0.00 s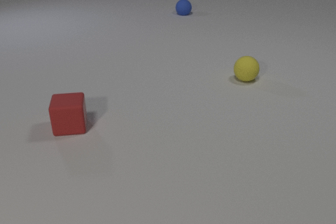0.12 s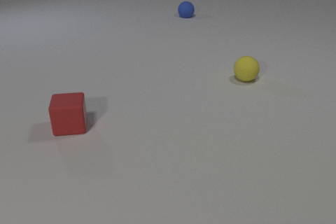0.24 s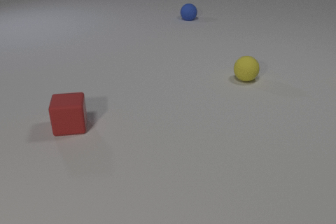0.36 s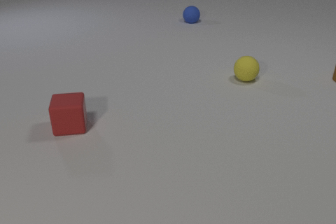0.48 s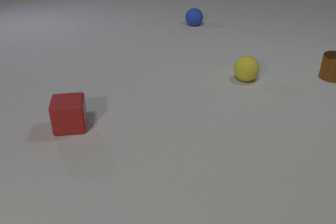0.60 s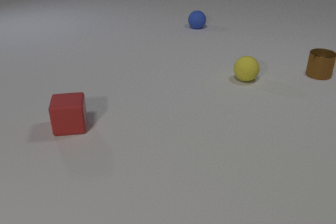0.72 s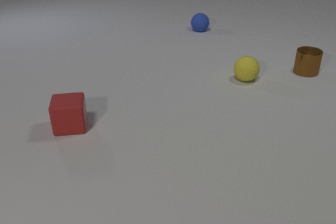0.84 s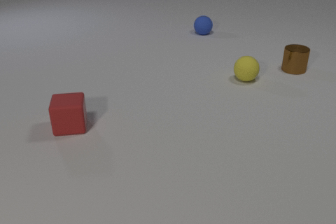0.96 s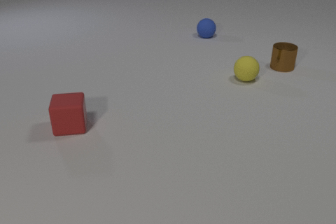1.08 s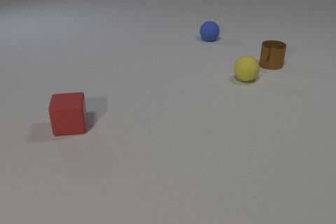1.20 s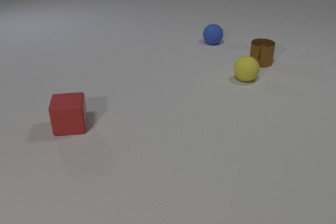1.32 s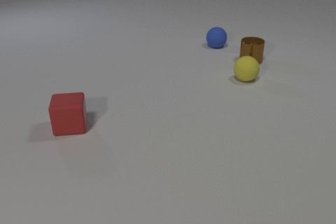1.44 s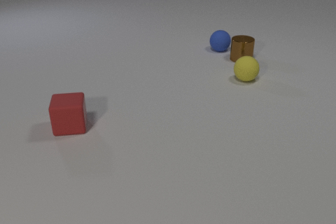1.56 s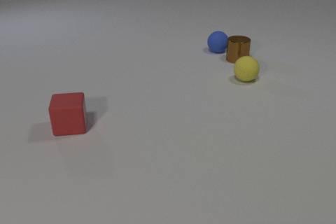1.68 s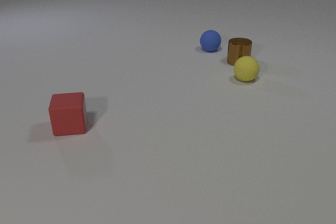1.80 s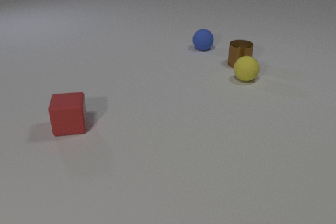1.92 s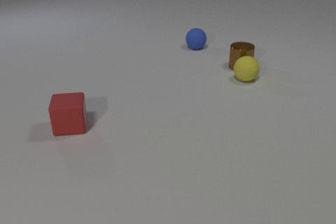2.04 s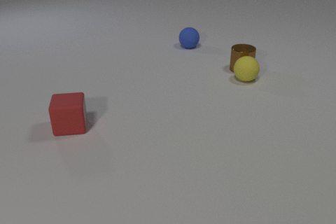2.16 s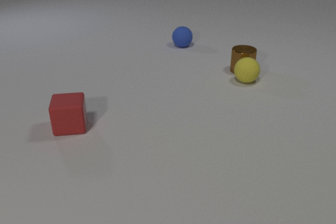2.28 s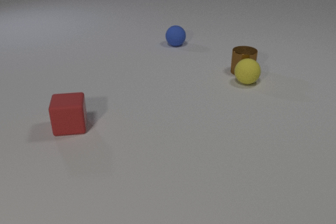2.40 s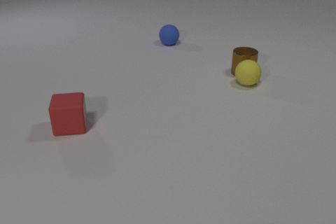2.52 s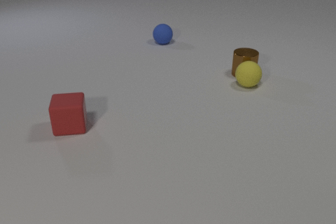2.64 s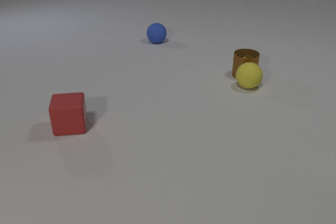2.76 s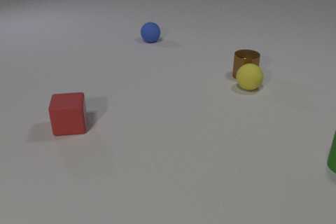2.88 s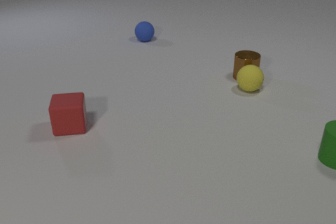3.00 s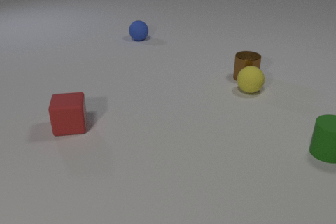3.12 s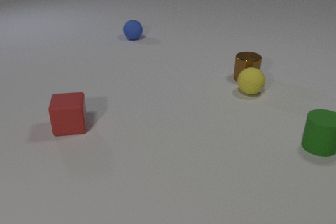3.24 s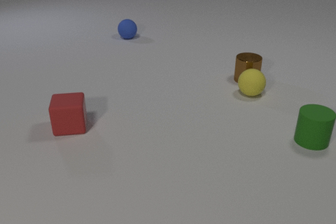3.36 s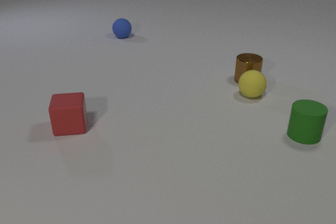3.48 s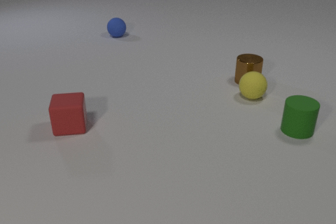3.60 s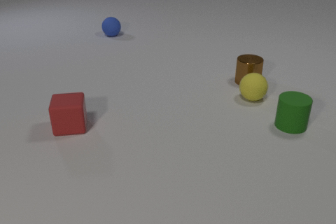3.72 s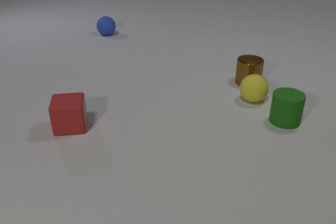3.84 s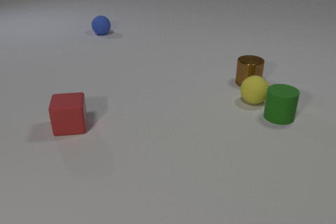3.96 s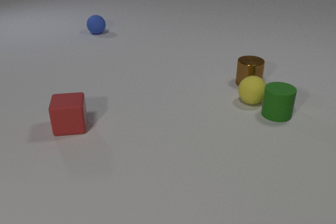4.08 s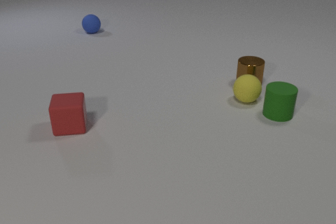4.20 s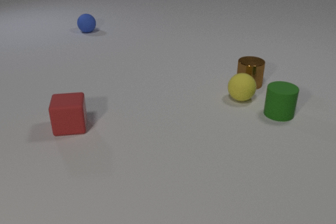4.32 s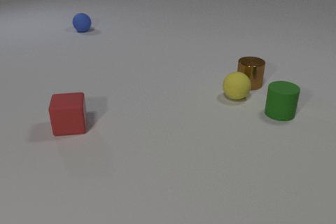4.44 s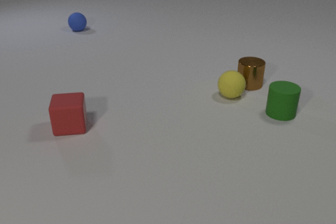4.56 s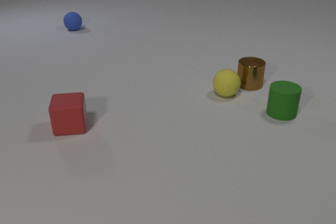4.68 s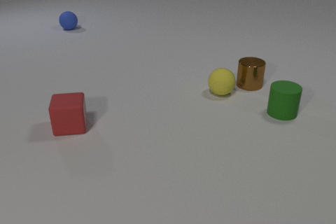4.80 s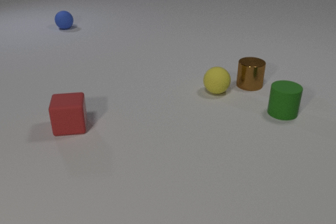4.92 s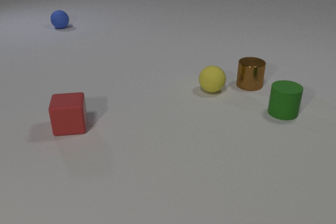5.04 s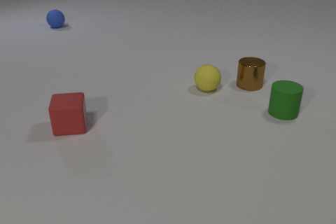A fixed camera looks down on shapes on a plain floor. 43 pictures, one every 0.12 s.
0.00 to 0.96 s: The brown metal cylinder comes in at the right edge, slides to the left. The blue rubber sphere rolls toward the camera.
0.96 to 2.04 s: The brown metal cylinder slides to the left. The blue rubber sphere rolls toward the camera and to the left. The brown metal cylinder and the blue rubber sphere collide. The brown metal cylinder and the yellow rubber sphere collide.
2.04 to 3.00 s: The brown metal cylinder slides toward the camera. The blue rubber sphere rolls to the left and away from the camera. The yellow rubber sphere rolls toward the camera. The green rubber cylinder comes in at the right edge, slides to the left and away from the camera.
3.00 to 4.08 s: The brown metal cylinder slides toward the camera. The blue rubber sphere rolls to the left and away from the camera. The yellow rubber sphere rolls toward the camera. The green rubber cylinder slides away from the camera and to the left. The yellow rubber sphere and the green rubber cylinder collide.
4.08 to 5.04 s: The blue rubber sphere rolls to the left and away from the camera. The yellow rubber sphere rolls to the left and away from the camera. The green rubber cylinder moves, and ends about where it began.
Are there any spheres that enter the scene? no.
How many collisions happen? 3.
How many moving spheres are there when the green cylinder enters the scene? 2.
